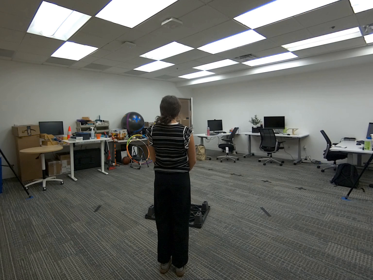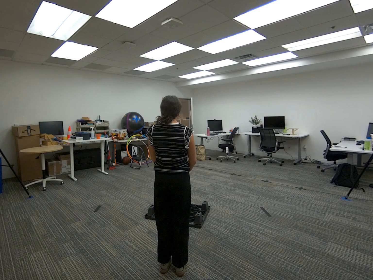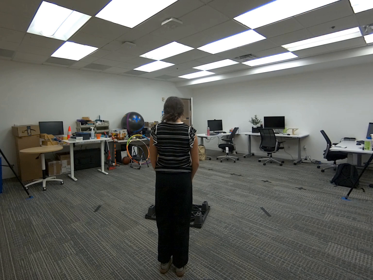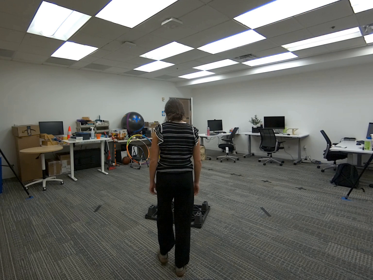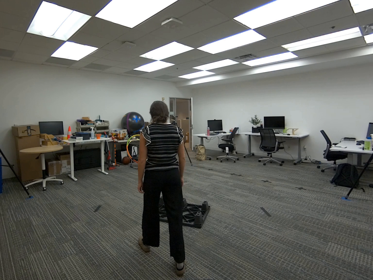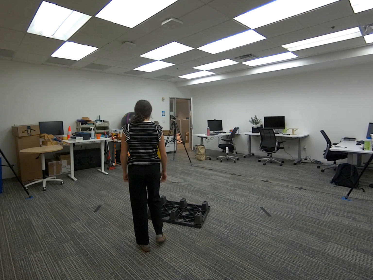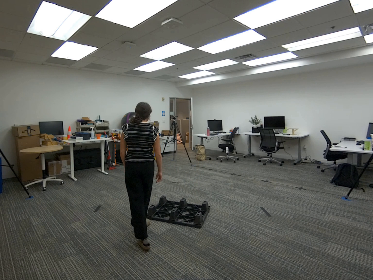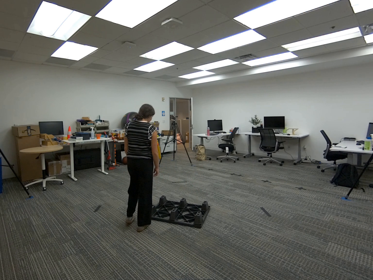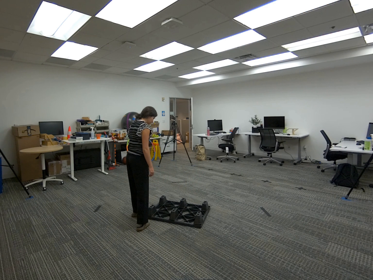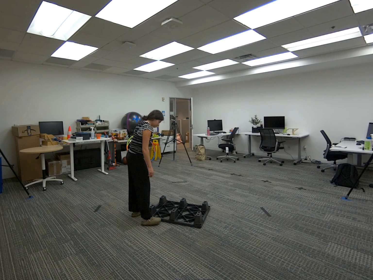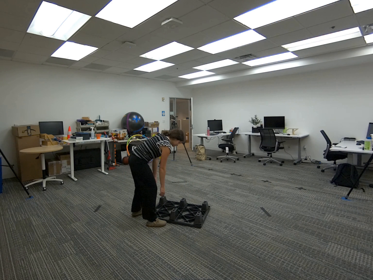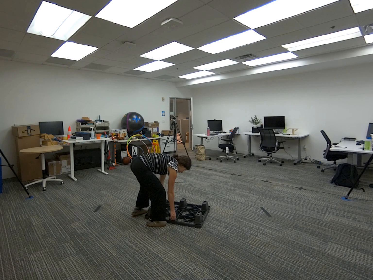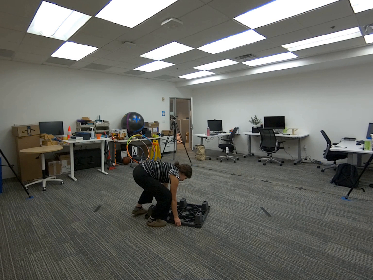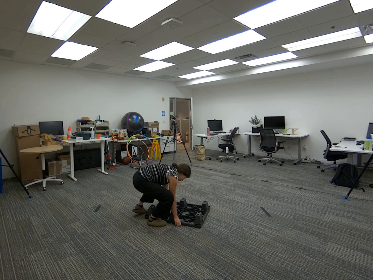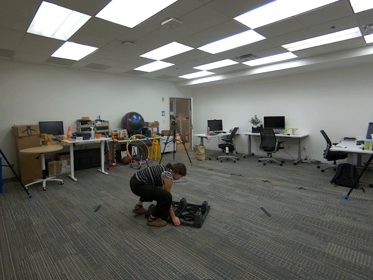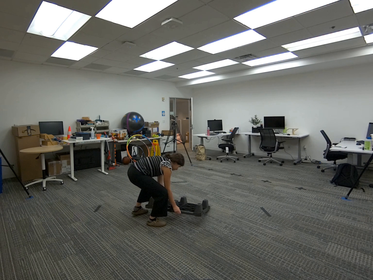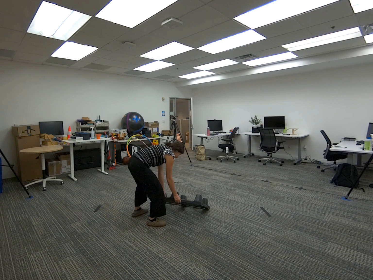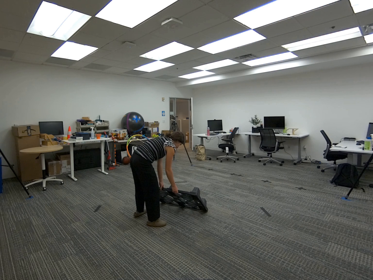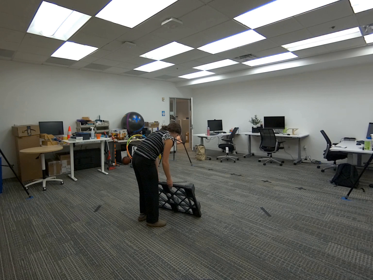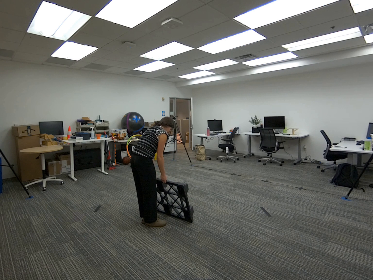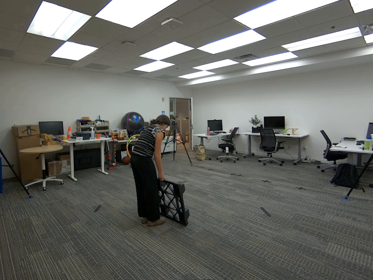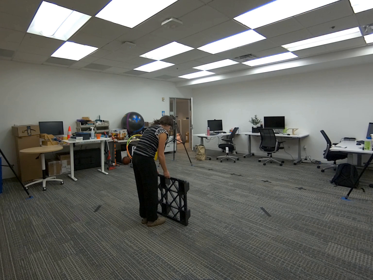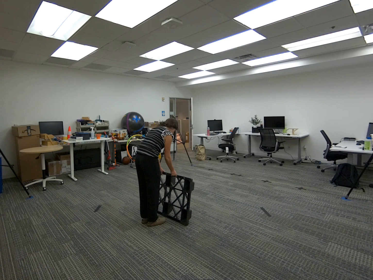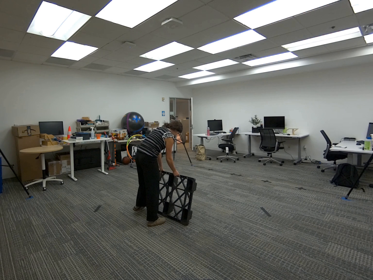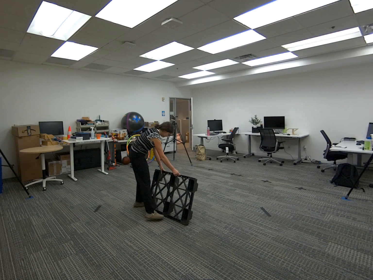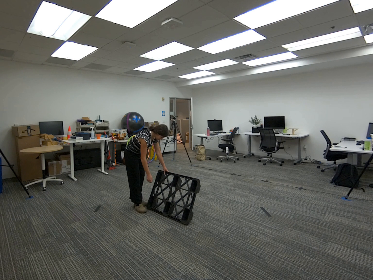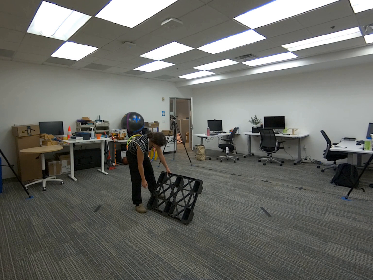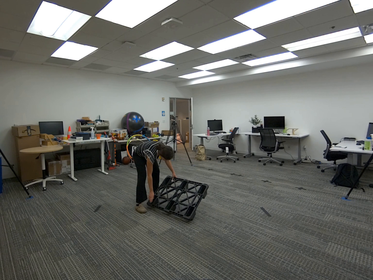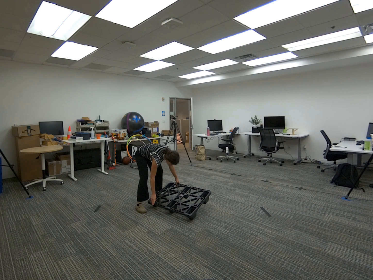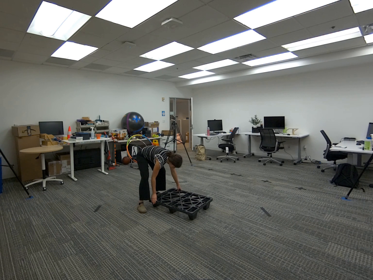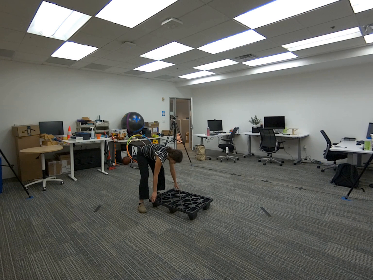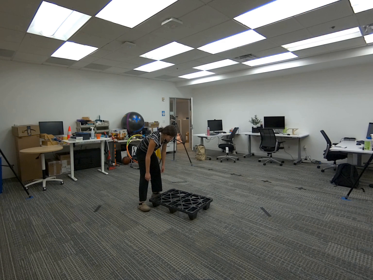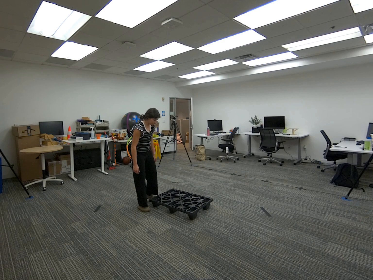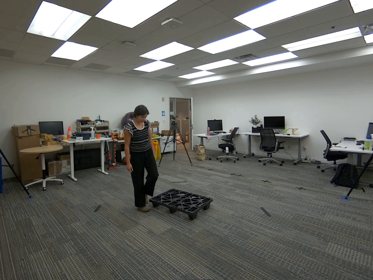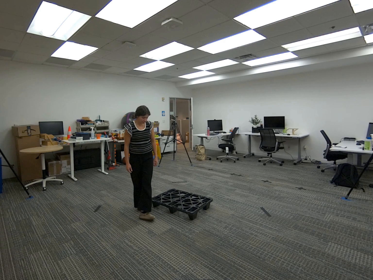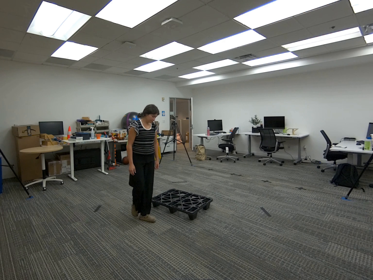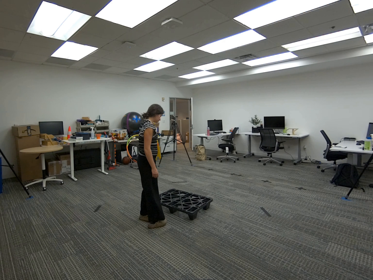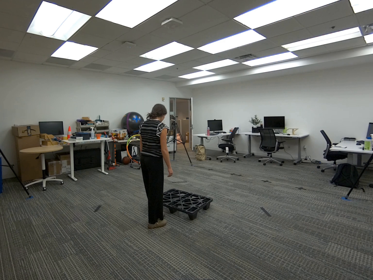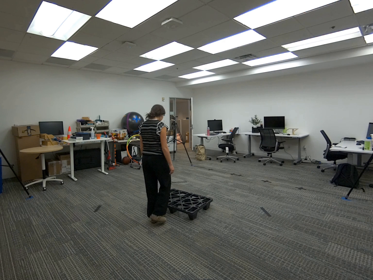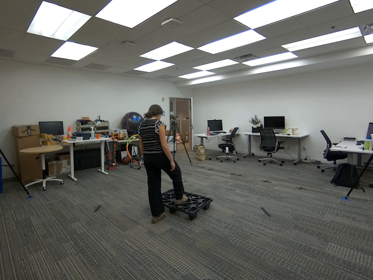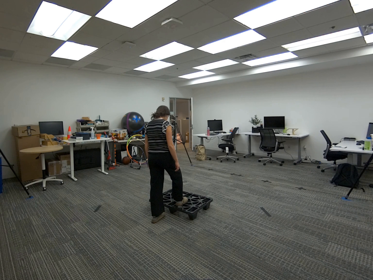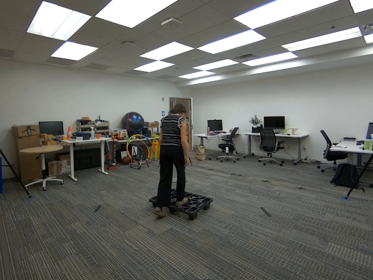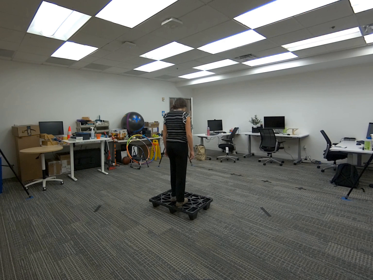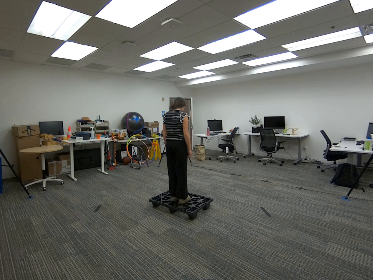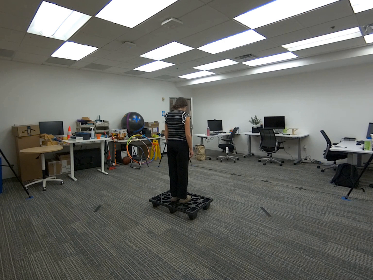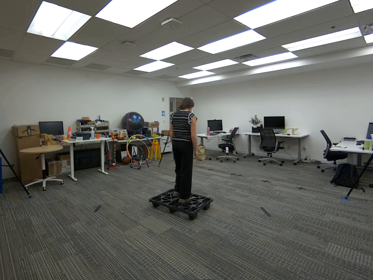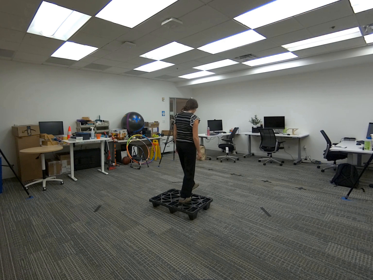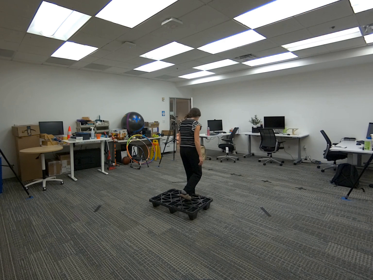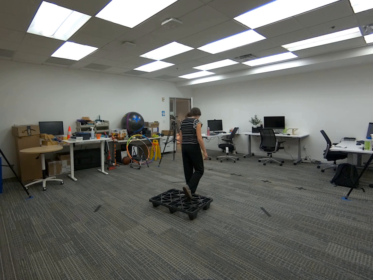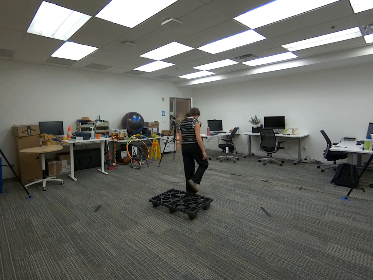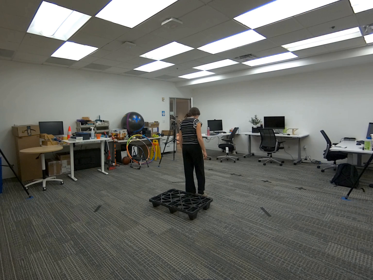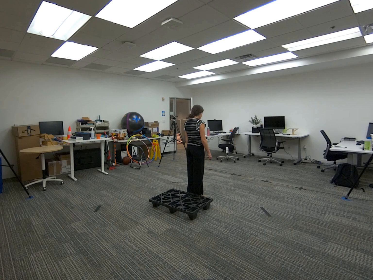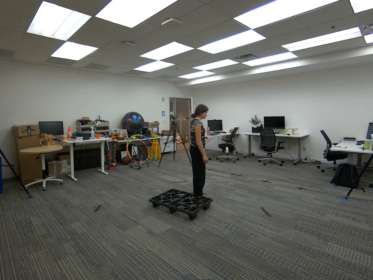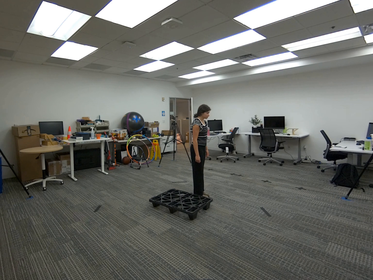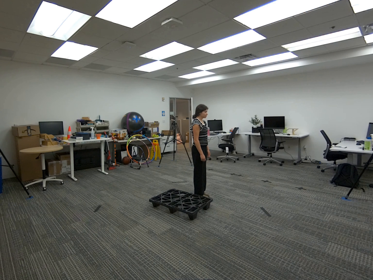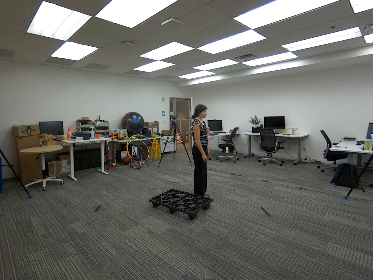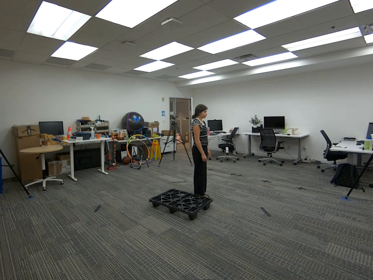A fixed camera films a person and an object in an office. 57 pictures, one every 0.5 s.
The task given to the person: Walk over to the black platform on the ground and flip the platform over and step onto the platform and step off the platform using one foot at a time.
